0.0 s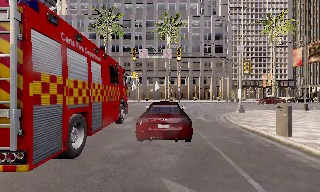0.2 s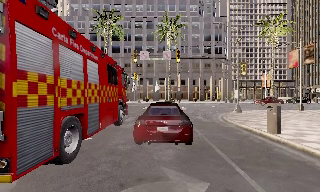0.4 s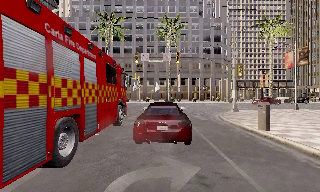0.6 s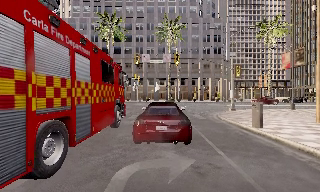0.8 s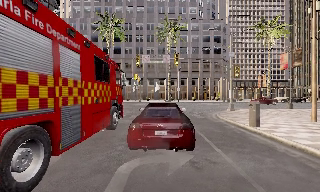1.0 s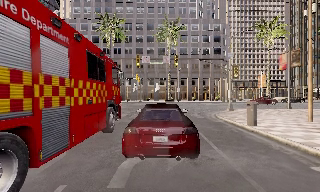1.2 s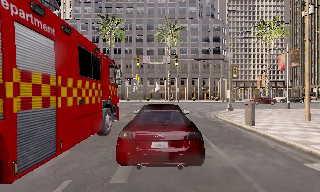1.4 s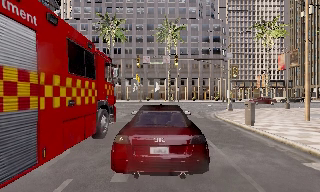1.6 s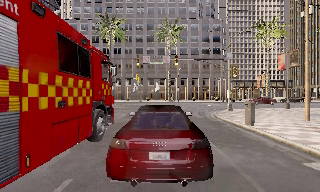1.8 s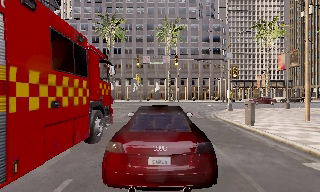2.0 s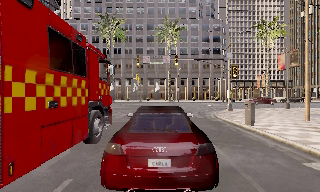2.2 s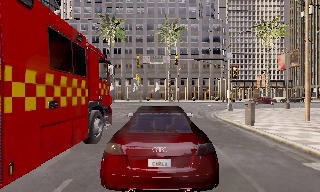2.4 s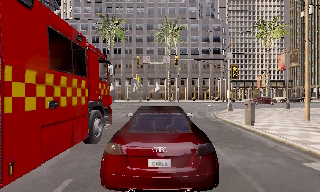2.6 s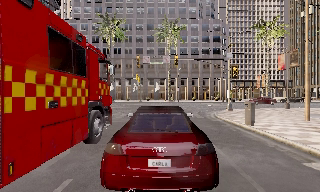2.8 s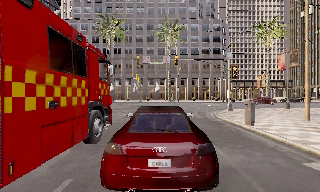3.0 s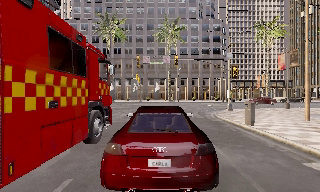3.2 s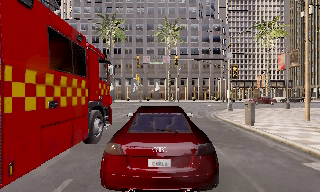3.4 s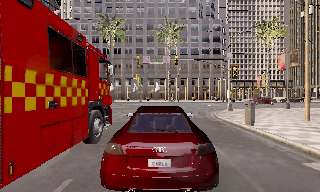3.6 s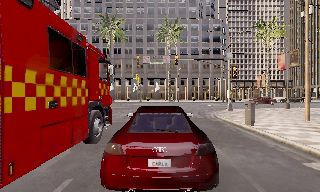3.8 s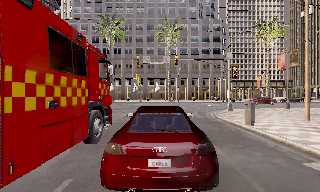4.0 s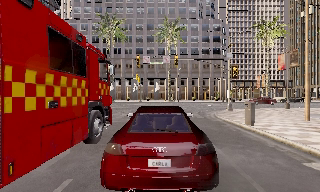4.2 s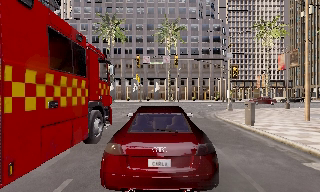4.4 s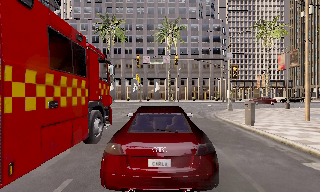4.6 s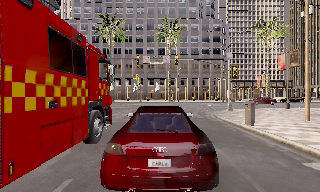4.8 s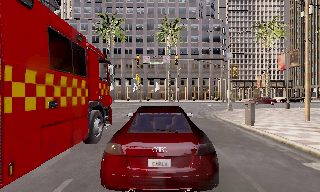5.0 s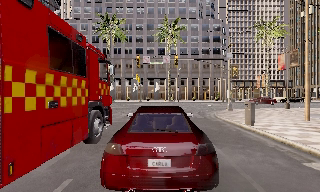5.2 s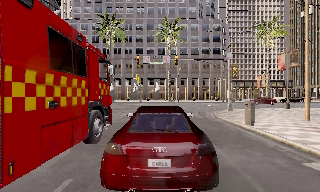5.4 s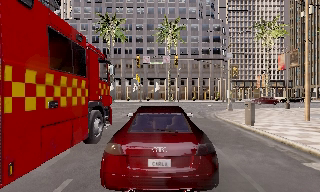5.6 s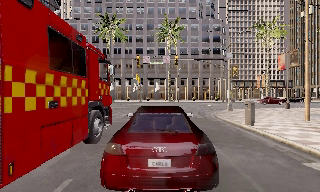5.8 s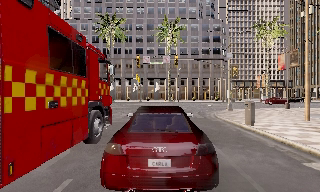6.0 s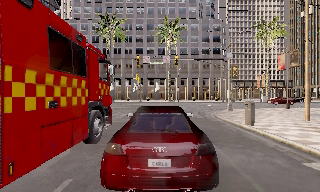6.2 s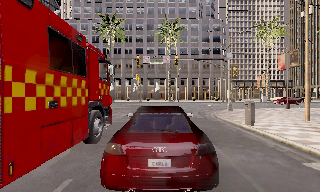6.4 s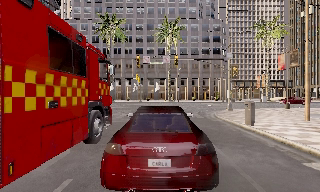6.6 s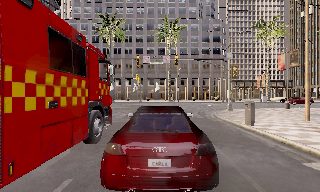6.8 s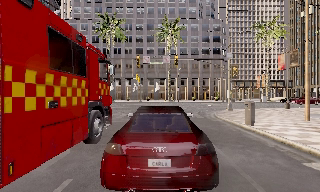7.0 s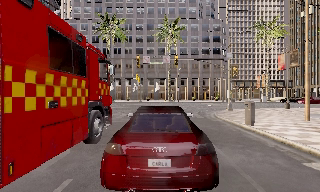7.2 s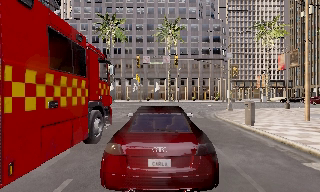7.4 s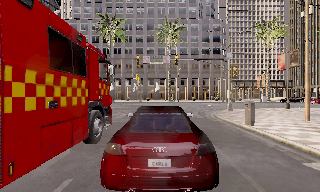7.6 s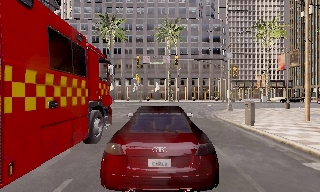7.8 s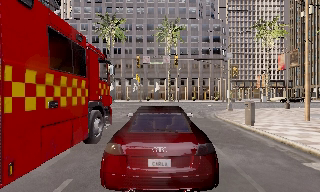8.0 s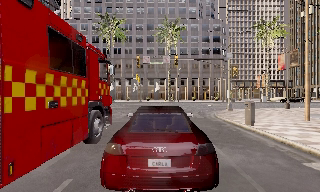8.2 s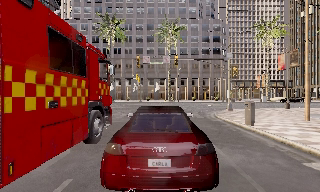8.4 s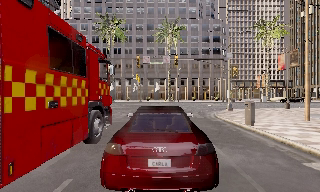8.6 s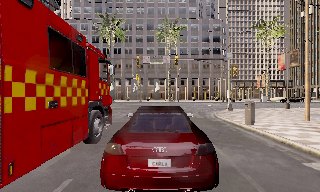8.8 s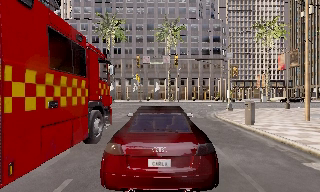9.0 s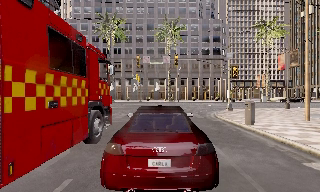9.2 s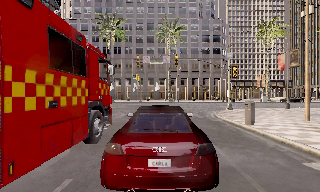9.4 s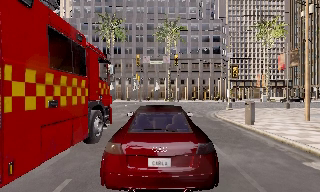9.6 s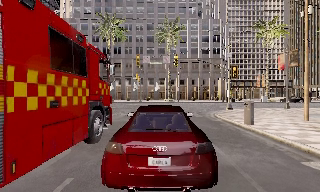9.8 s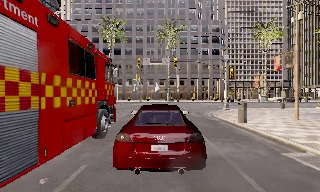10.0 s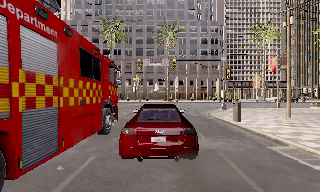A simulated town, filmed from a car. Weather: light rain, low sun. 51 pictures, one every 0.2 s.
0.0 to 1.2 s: The camera travels backward, about 2.5 m, so what stands in front gets smaller. It loses speed.
1.2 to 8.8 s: The camera keeps its place and its aim.
8.8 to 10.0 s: The camera travels backward, about 1.5 m, so what stands in front gets smaller. It gains speed.
The film runs backward here.
